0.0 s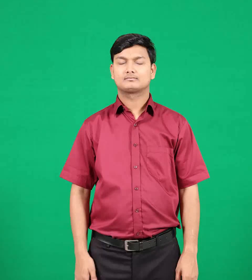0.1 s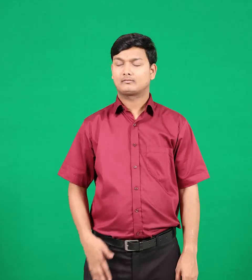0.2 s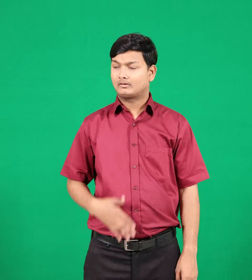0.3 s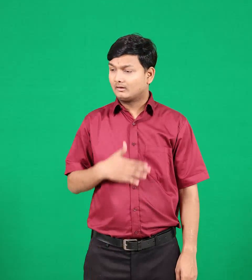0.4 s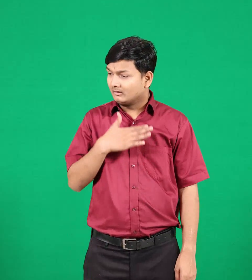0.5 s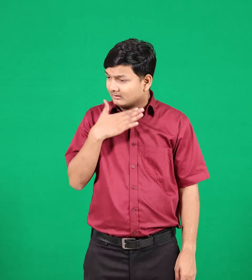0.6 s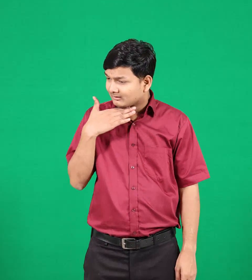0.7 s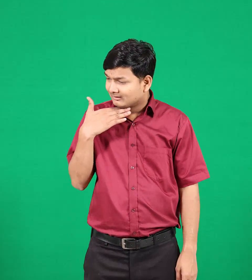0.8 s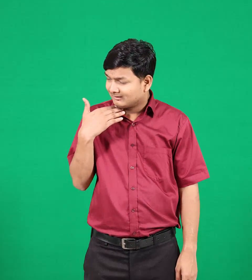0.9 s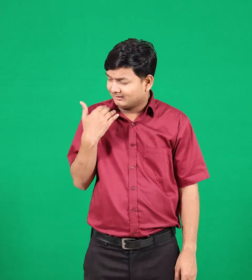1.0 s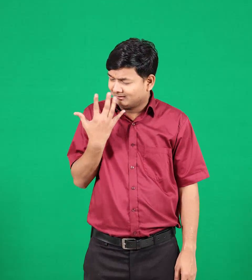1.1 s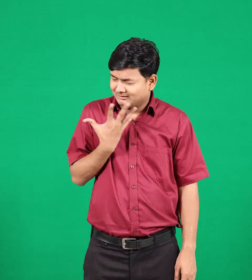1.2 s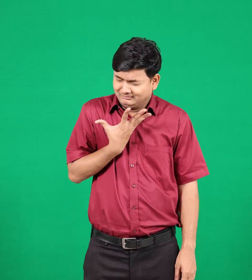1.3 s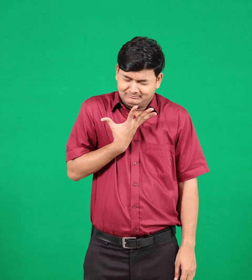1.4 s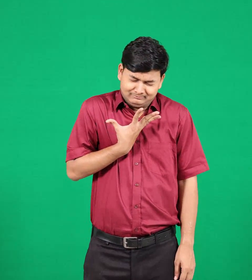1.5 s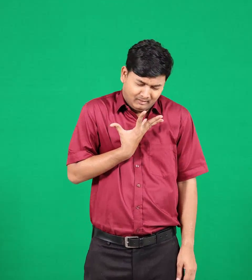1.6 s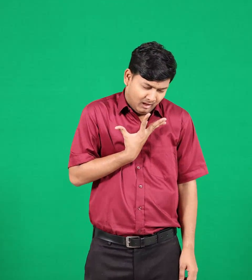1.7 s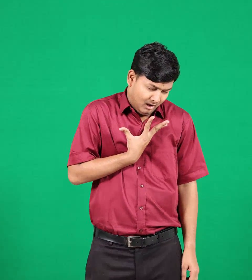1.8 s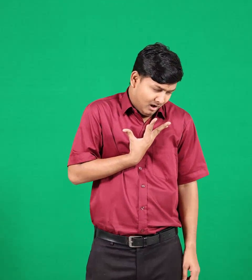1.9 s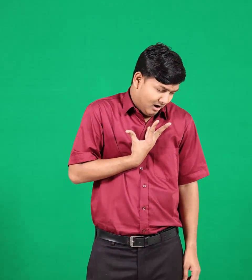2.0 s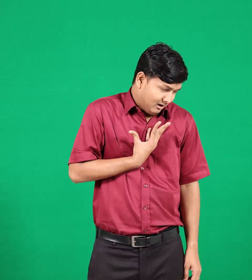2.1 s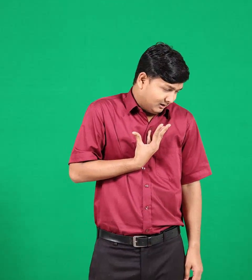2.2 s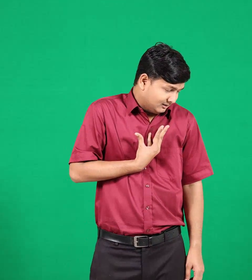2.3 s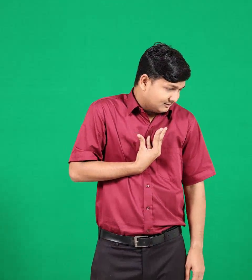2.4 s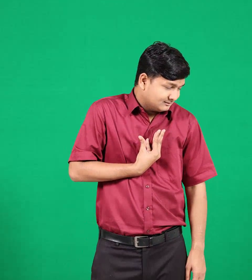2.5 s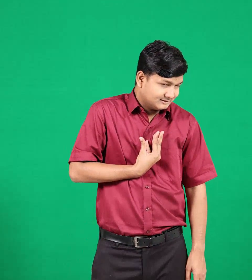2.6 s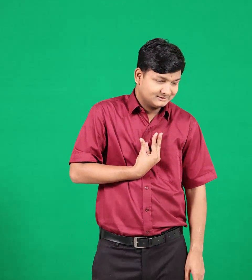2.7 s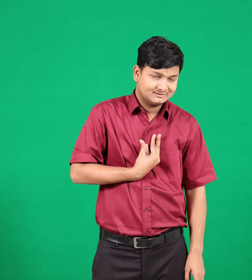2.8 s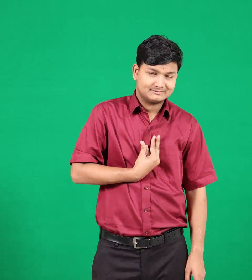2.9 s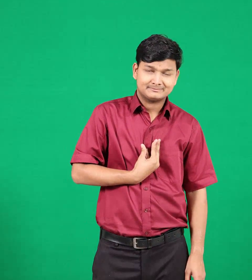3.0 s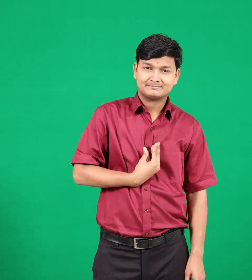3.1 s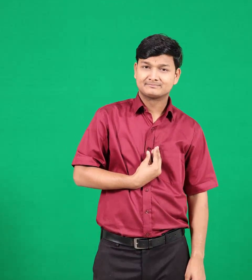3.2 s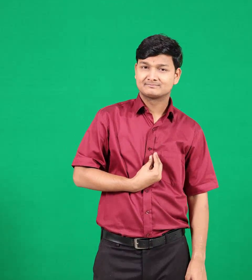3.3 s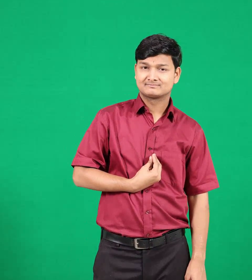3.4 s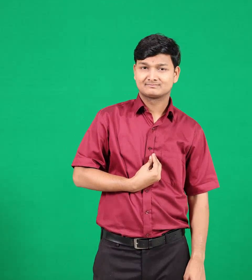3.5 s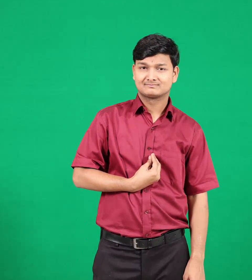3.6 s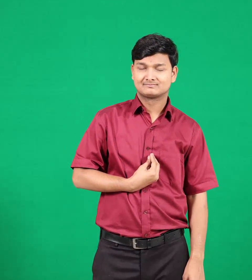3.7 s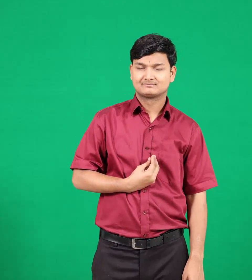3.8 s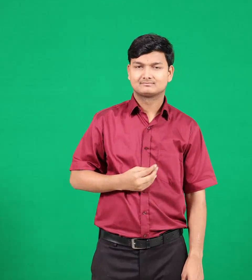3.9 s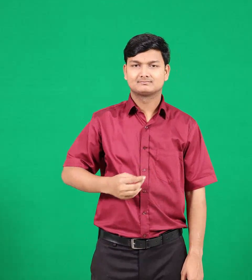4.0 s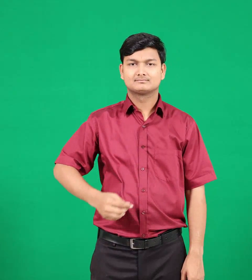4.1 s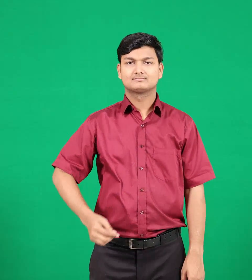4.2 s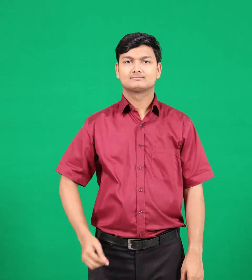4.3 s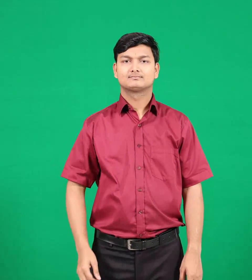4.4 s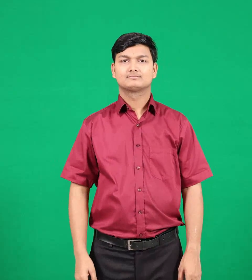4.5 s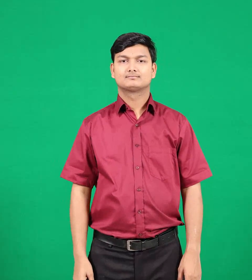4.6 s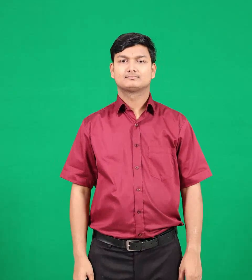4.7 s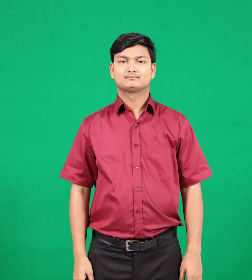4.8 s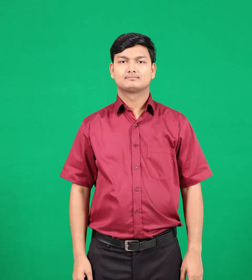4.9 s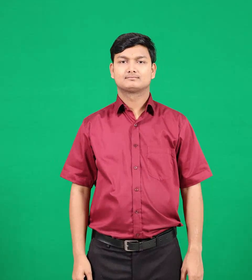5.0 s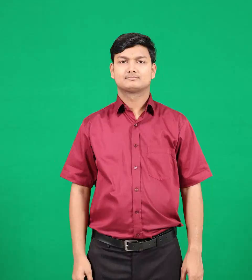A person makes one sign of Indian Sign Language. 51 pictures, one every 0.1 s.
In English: mourn
